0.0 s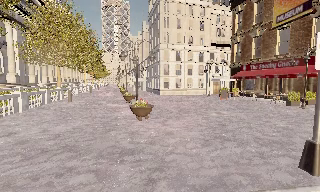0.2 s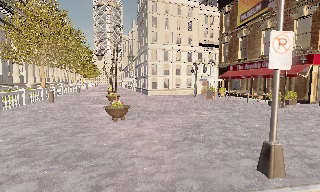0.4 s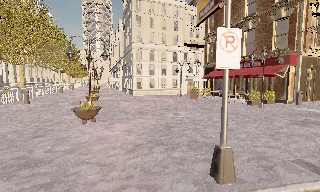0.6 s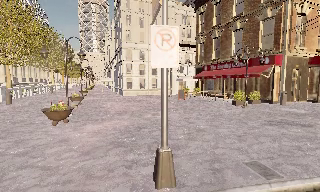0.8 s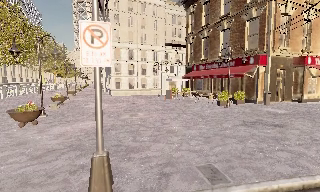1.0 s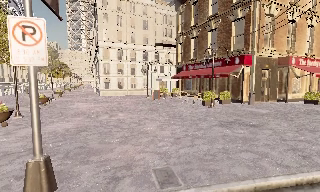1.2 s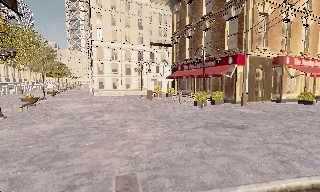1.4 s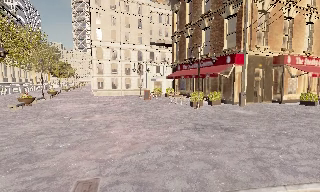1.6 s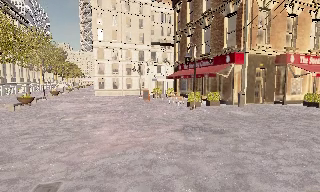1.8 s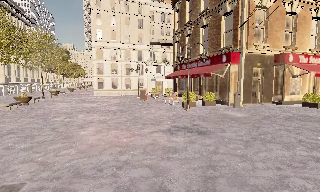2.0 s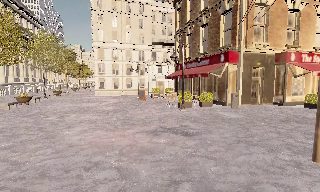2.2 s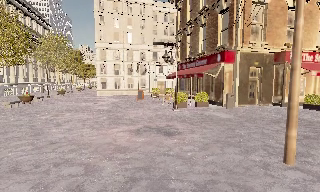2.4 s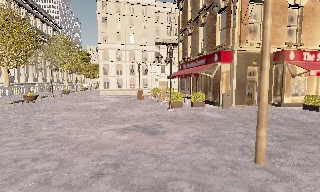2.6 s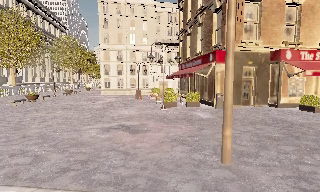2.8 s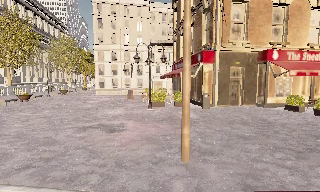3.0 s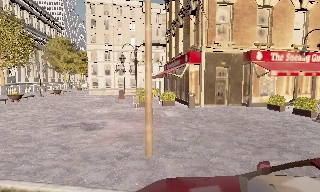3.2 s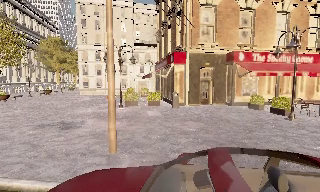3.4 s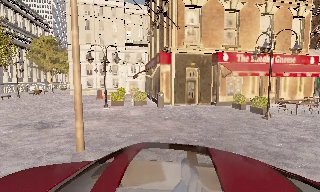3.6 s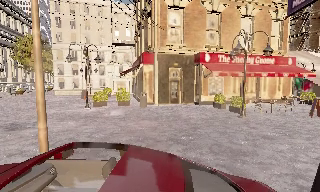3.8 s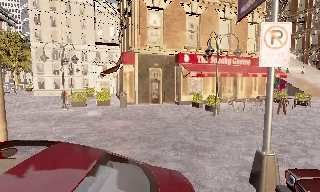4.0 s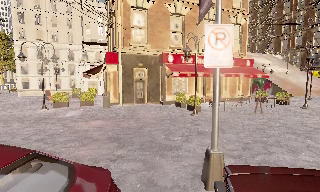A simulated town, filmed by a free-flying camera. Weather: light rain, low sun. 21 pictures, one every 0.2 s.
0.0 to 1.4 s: The camera travels to its right, about 7 m, so close, fixed things drift to the left.
1.4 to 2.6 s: The camera pans to its left, which is counterclockwise from overhead, by about 15 degrees. It travels to its right, about 5 m.
2.6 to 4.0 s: The scene slides to the left, as the camera pans about 10 degrees to its right. It travels to its right, about 6 m, so close, fixed things drift to the left.
The film runs backward here.
